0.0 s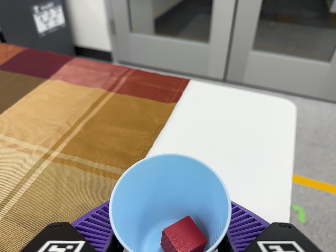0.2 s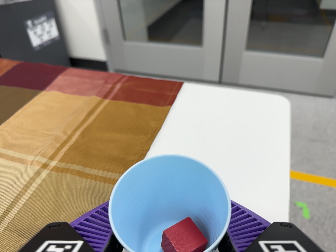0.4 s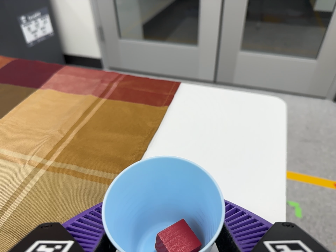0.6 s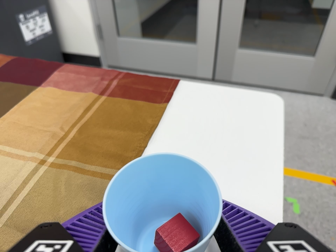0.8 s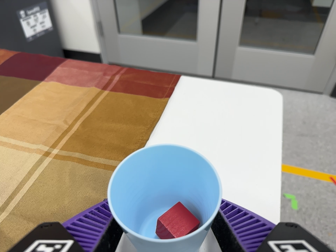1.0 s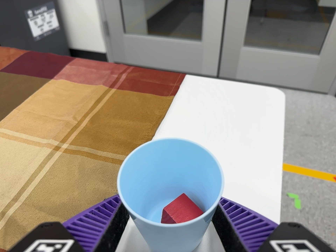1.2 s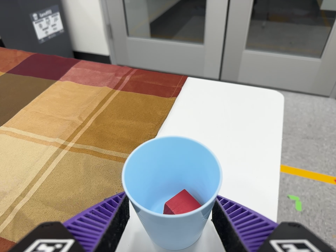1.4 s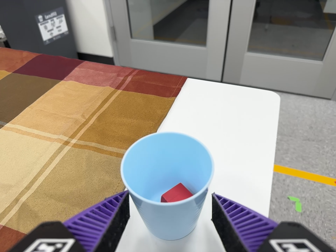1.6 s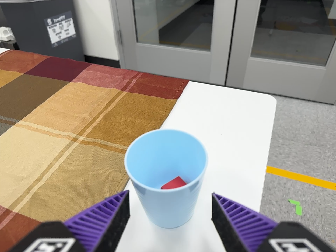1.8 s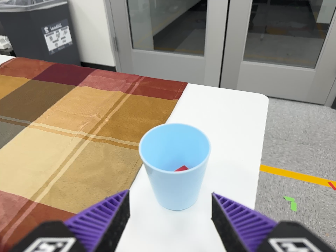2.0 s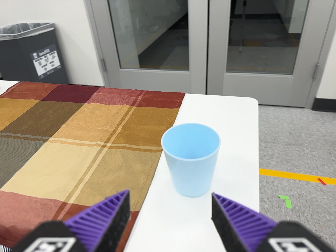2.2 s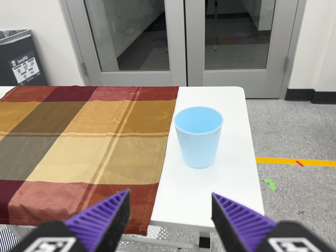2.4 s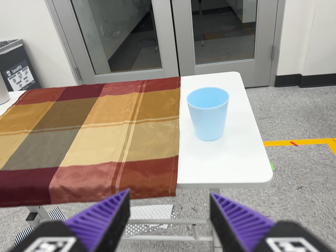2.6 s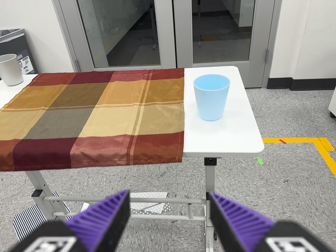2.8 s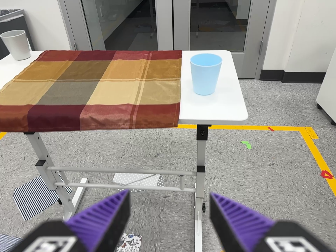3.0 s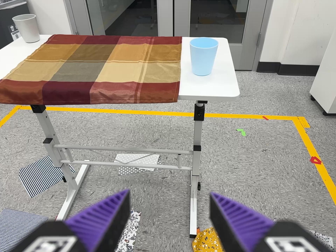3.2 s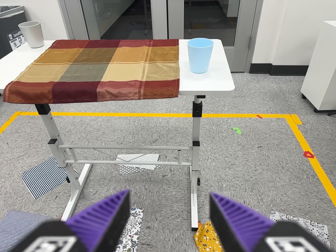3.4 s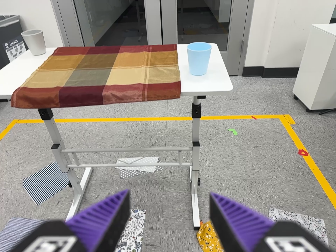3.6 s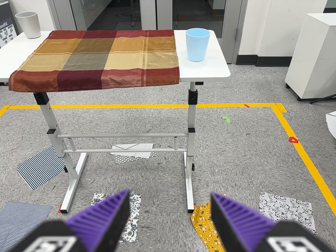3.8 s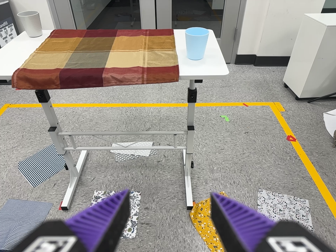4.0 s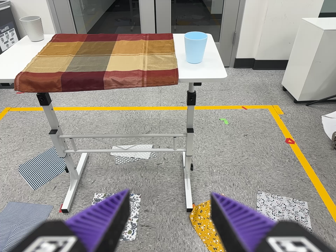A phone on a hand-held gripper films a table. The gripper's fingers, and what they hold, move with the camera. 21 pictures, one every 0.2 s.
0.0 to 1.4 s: The camera travels backward, about 5 cm, so what stands in front gets smaller.
1.4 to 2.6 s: The camera pans to its right by about 10 degrees. It travels backward, to its left and toward the bottom of its view, about 36 cm, so what stands in front gets smaller. It rolls about its line of sight by about 10 degrees, and the scene rotates counterclockwise.
2.6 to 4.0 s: The camera travels backward and toward the bottom of its view, about 32 cm, so what stands in front gets smaller.
The film runs backward here.
